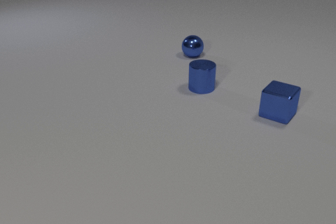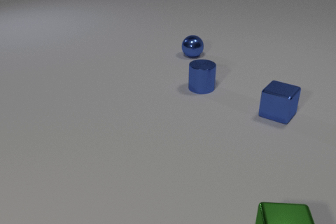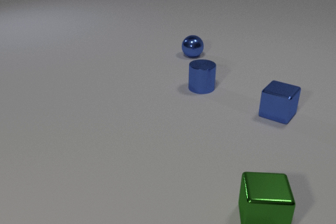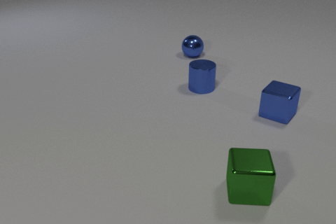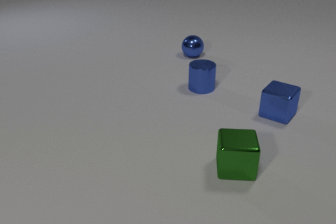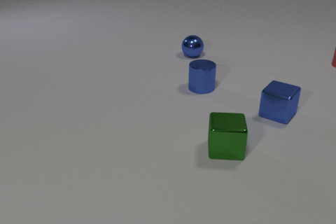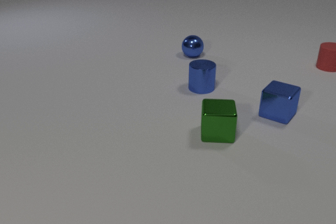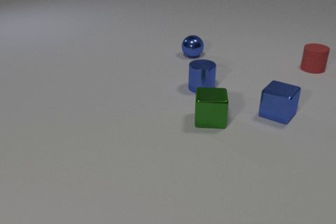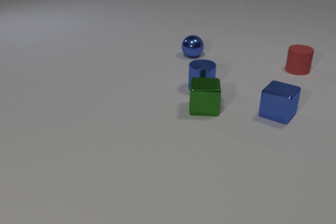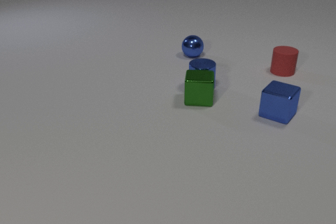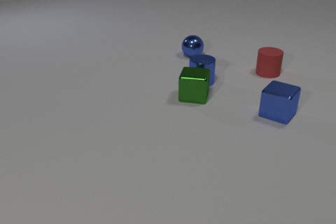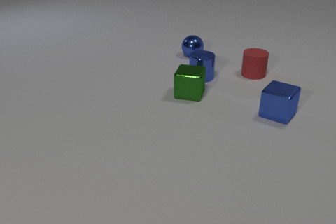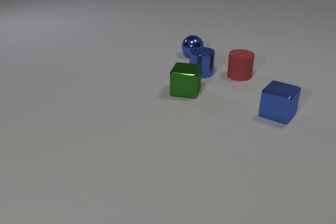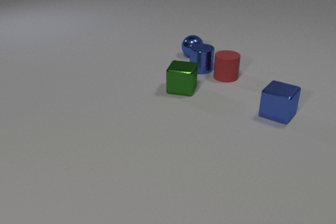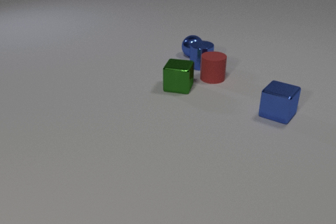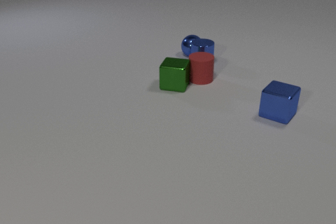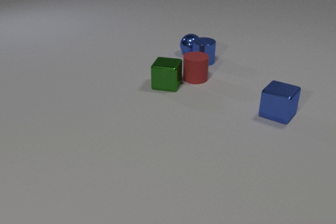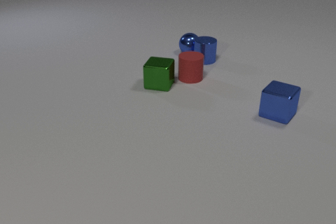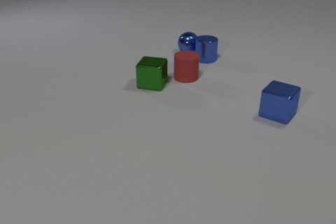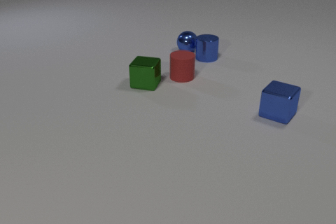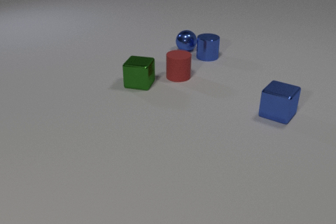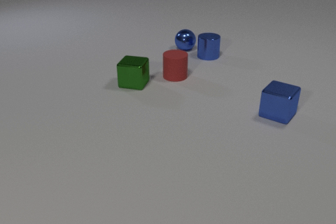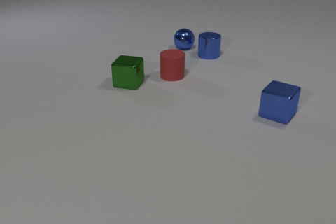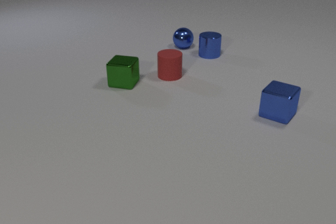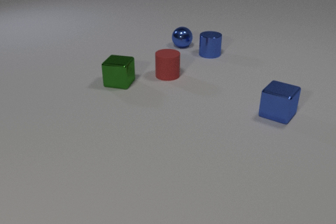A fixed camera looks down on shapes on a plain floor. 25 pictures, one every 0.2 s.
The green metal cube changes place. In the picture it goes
away from the camera.
The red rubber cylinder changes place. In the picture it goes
to the left.
0.0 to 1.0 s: The green metal cube comes in at the bottom edge, slides away from the camera and to the left. The red rubber cylinder comes in at the right edge.
1.0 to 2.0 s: The green metal cube slides away from the camera. The blue metal cylinder slides away from the camera. The red rubber cylinder slides to the left and toward the camera. The green metal cube and the blue metal cylinder collide.
2.0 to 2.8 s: The green metal cube slides away from the camera and to the left. The blue metal cylinder slides away from the camera. The red rubber cylinder slides to the left and toward the camera.
2.8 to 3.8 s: The green metal cube slides to the left. The blue metal cylinder slides away from the camera. The red rubber cylinder slides to the left. The blue metal sphere rolls away from the camera and to the left. The blue metal cylinder and the blue metal sphere collide. The green metal cube and the red rubber cylinder collide.
3.8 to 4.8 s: The green metal cube slides to the left. The blue metal cylinder slides away from the camera. The red rubber cylinder slides to the left. The blue metal sphere rolls away from the camera.
Are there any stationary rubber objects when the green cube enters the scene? no.
How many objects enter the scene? 2.
What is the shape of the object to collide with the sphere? cylinder.
